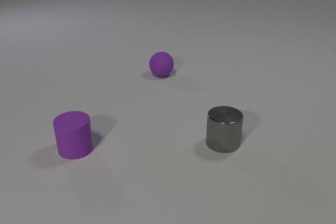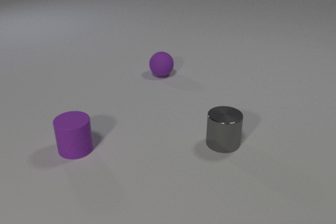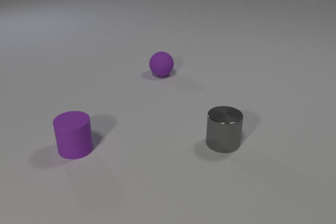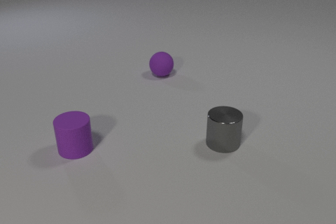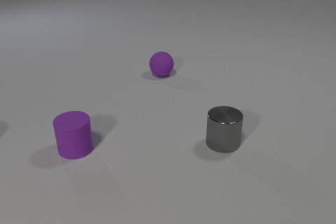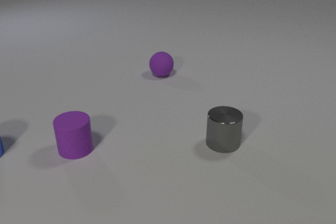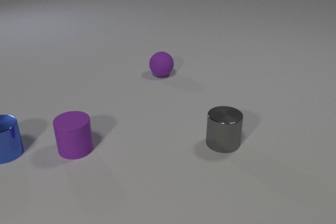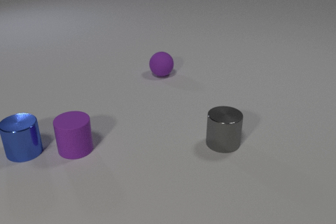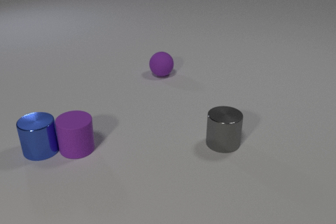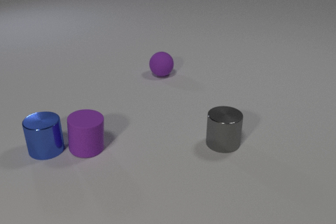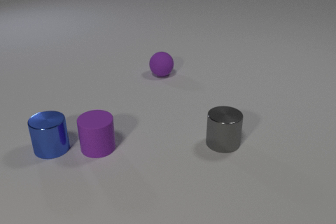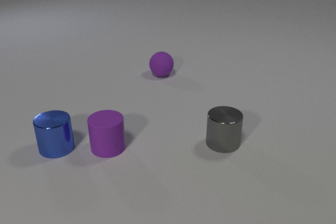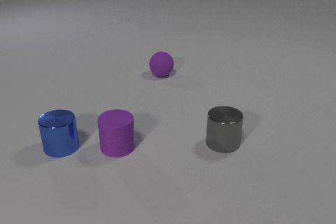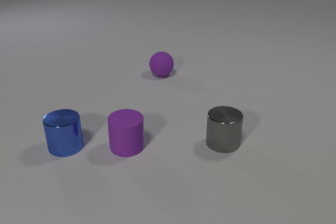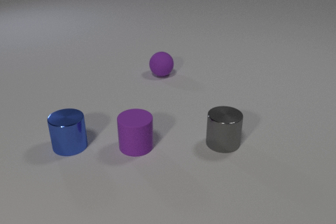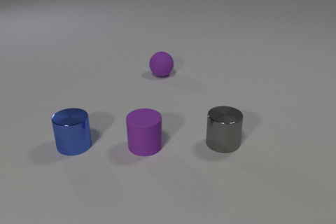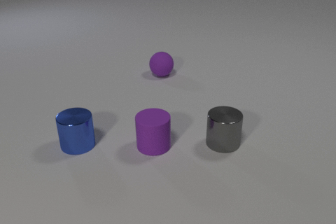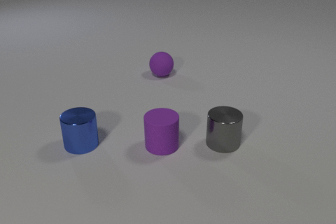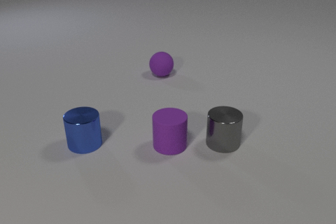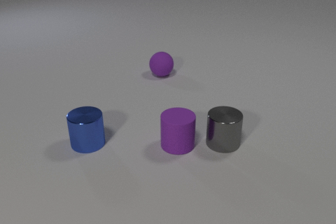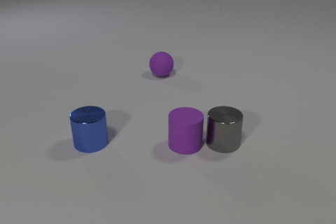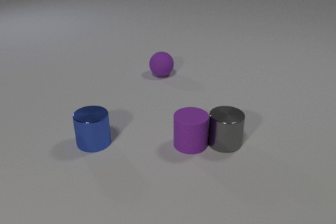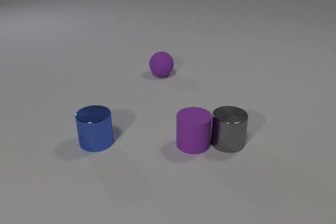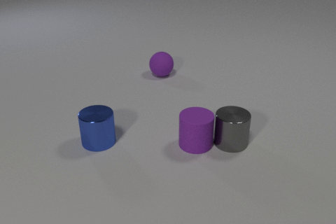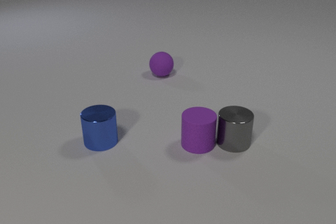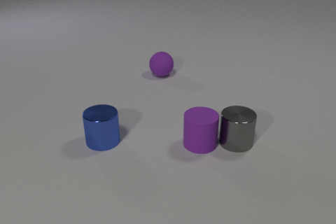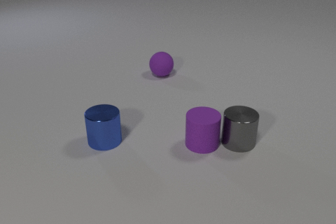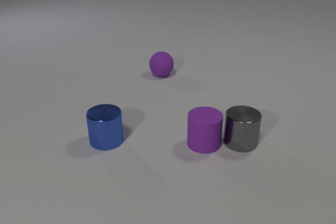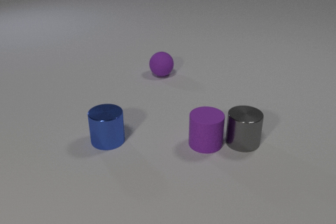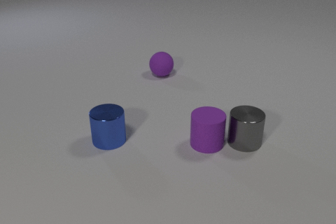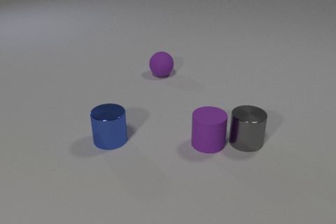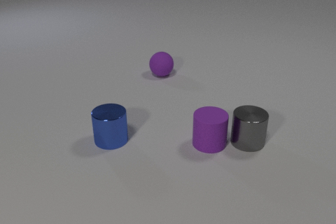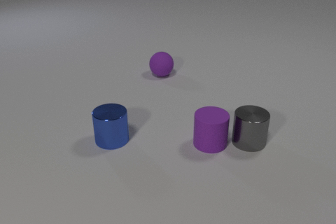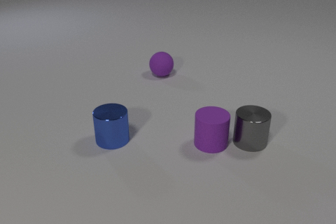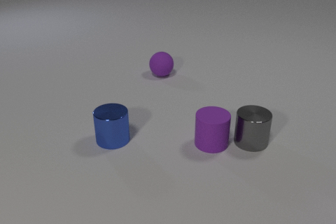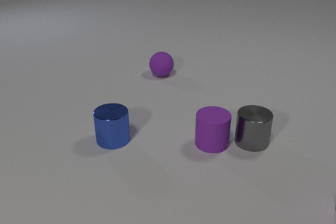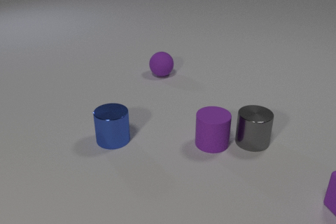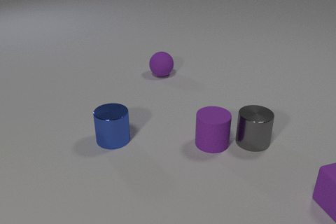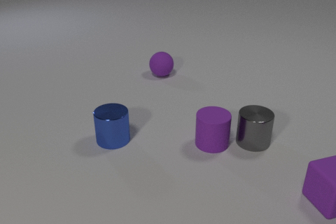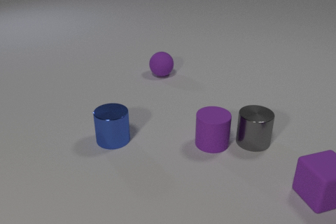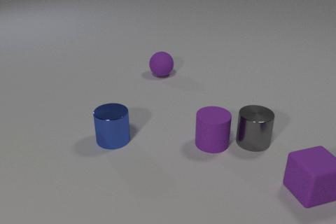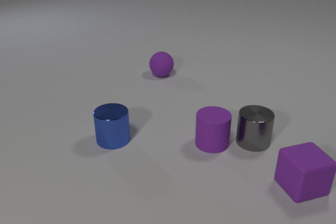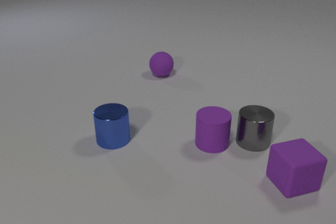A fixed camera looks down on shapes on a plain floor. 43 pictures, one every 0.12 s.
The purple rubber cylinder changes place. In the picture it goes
to the right.
The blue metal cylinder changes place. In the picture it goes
to the right.
0.00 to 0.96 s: The blue metal cylinder comes in at the left edge, slides to the right. The blue metal cylinder and the purple rubber cylinder collide.
0.96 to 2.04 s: The blue metal cylinder slides to the right. The purple rubber cylinder slides to the right.
2.04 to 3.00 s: The blue metal cylinder slides to the right. The purple rubber cylinder slides to the right. The gray metal cylinder slides to the right. The purple rubber cylinder and the gray metal cylinder collide.
3.00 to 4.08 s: The blue metal cylinder slides to the right. The purple rubber cylinder slides to the right. The gray metal cylinder slides to the right.
4.08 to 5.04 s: The purple rubber cube comes in at the right edge, slides to the left.
How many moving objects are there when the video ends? 1.
What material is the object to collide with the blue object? rubber.
Are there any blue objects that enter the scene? yes.
